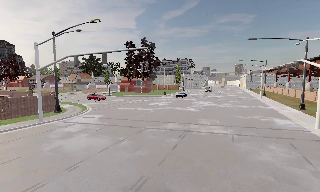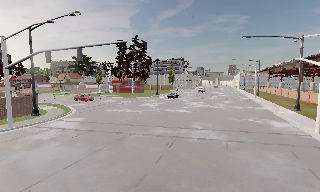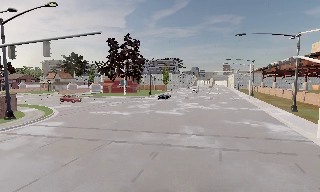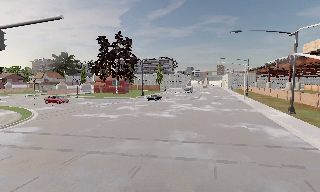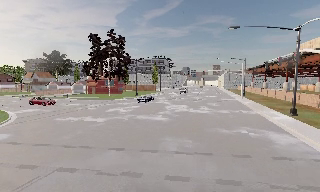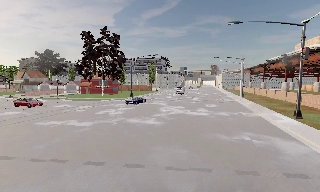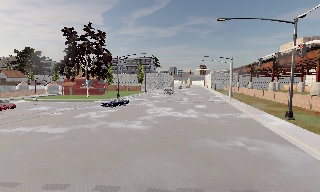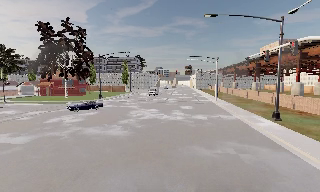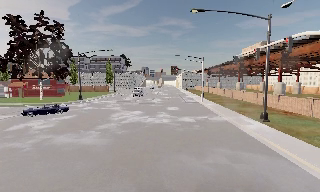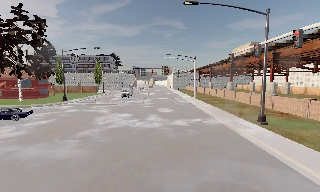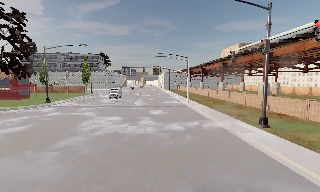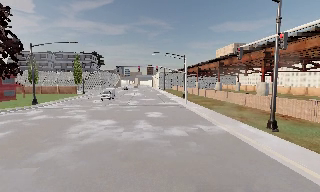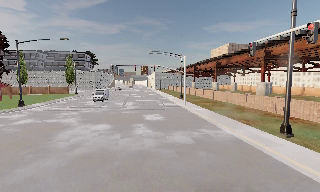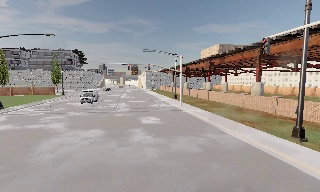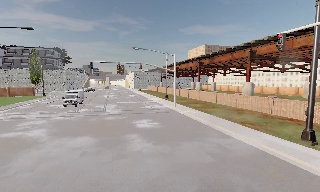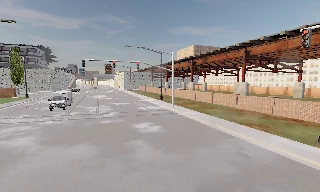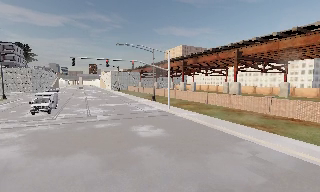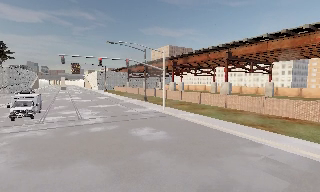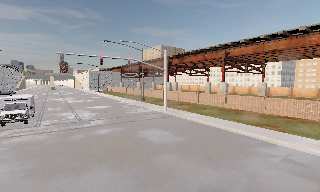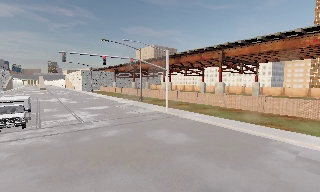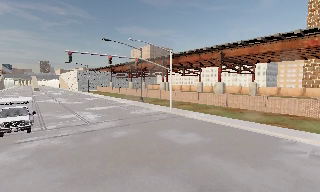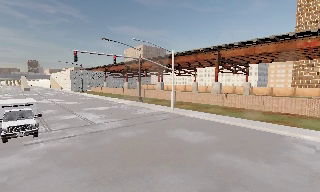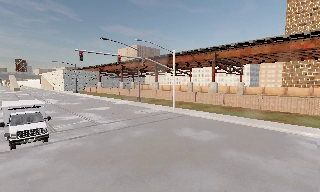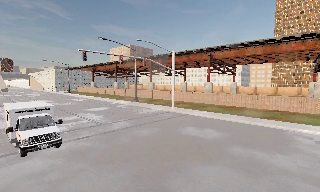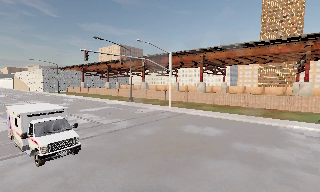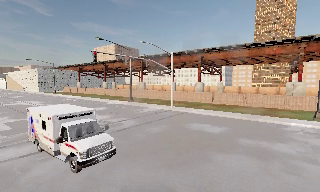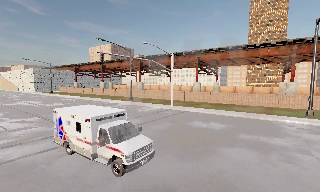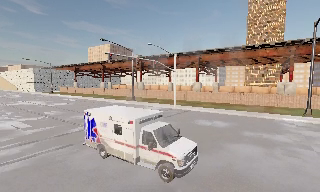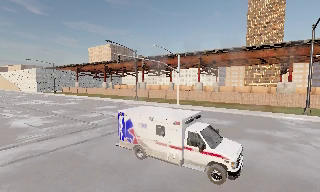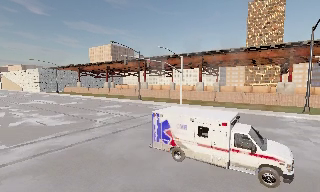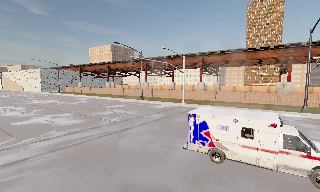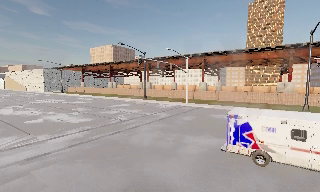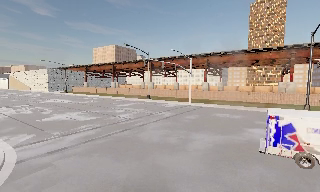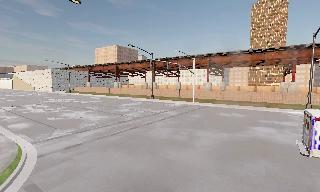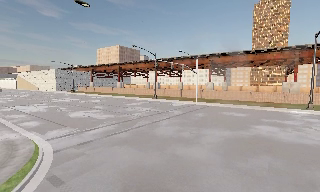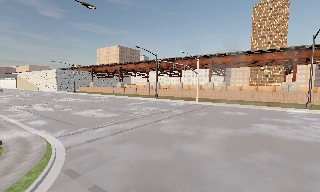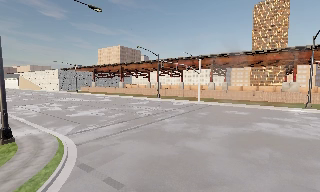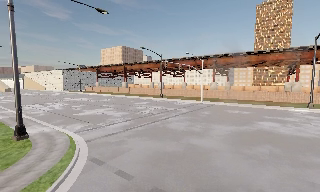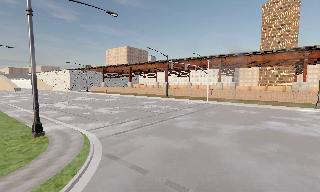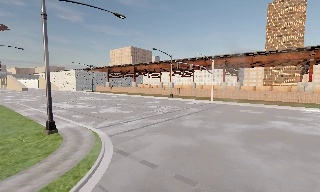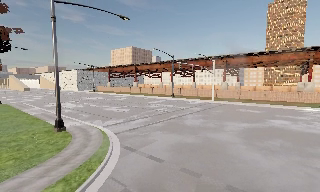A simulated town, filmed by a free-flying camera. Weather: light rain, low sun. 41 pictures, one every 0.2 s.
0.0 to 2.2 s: The camera pans to its right, which is clockwise from overhead, by about 30 degrees. It travels forward, about 18 m, so what stands in front looms larger.
2.2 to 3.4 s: The camera pans to its right, which is clockwise from overhead, by about 25 degrees. It travels forward and to its left, about 9 m, so what stands in front looms larger.
3.4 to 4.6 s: The camera pans to its right, which is clockwise from overhead, by about 15 degrees. It travels to its left, about 7 m, so close, fixed things drift to the right.
4.6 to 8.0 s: The camera travels backward and to its left, about 14 m, so what stands in front gets smaller. It loses speed.
The film runs forward here.
